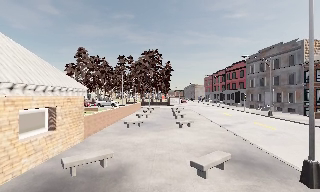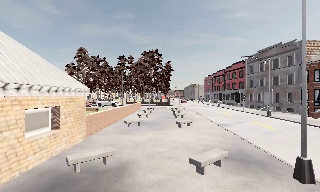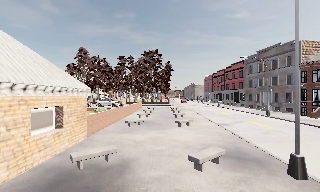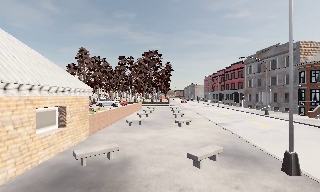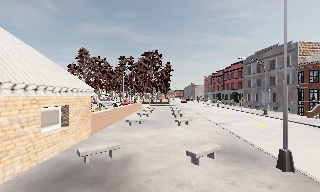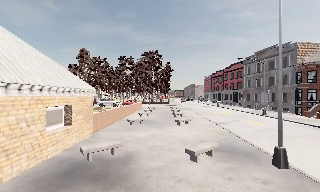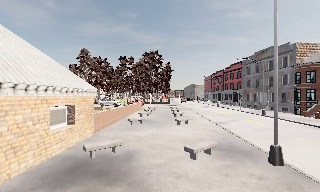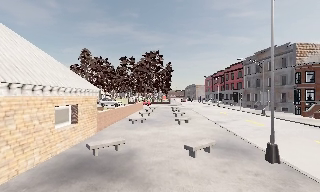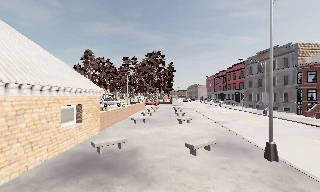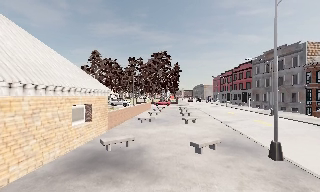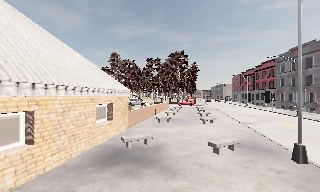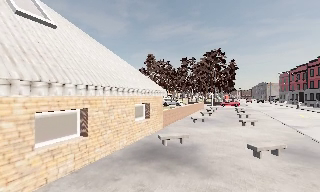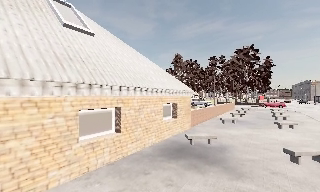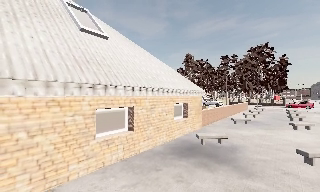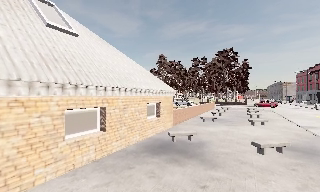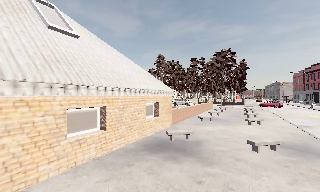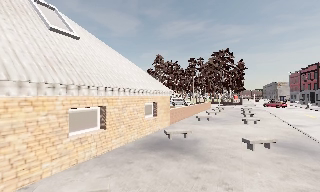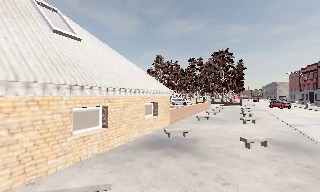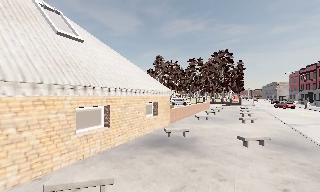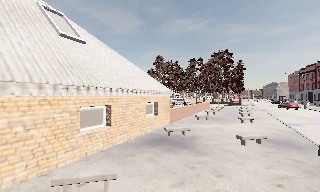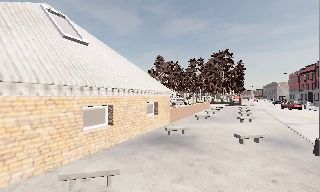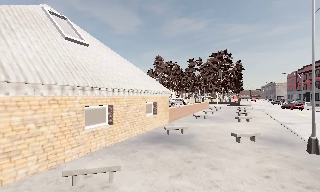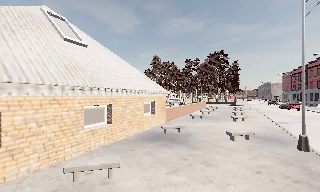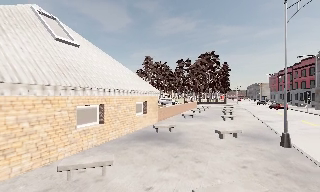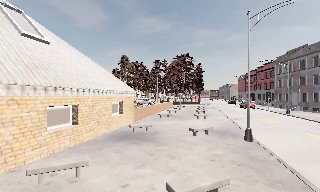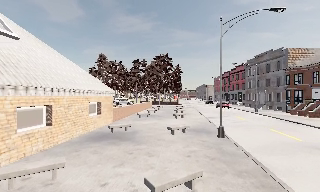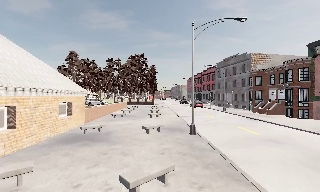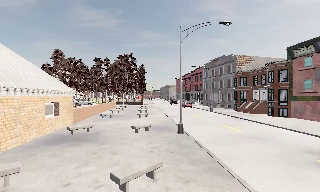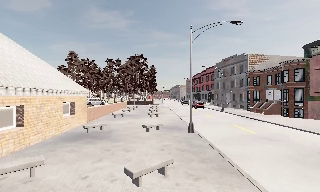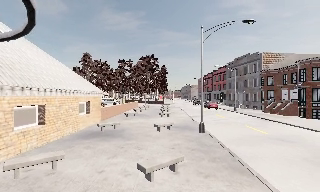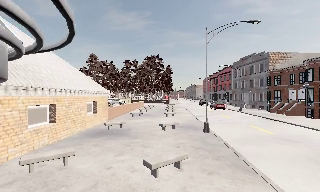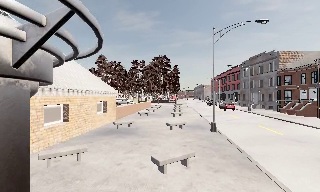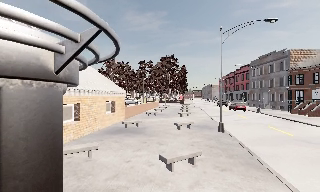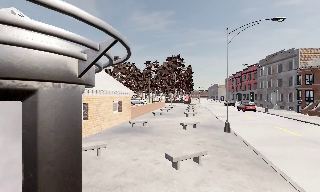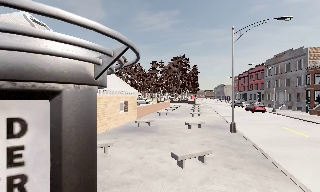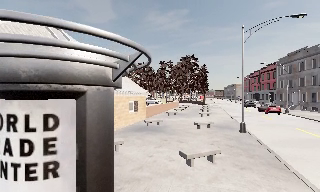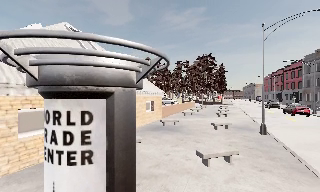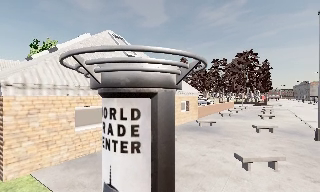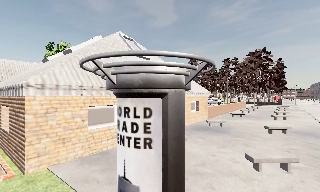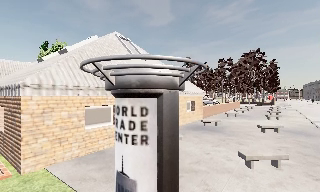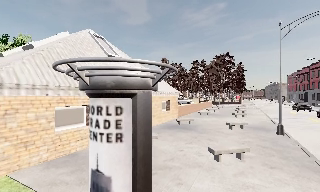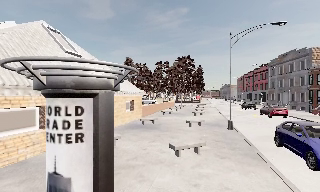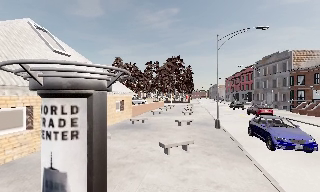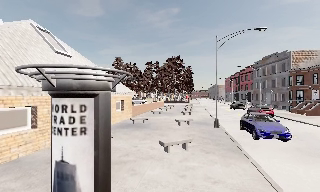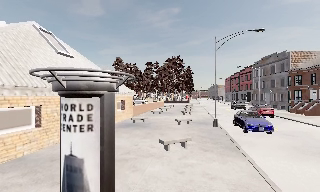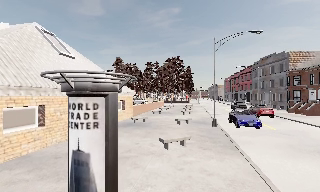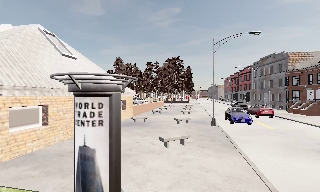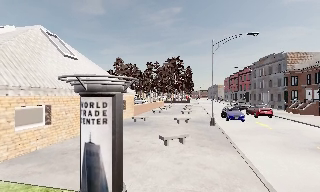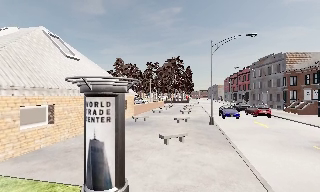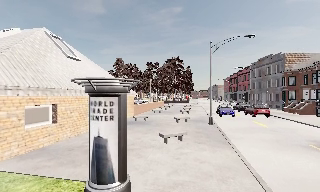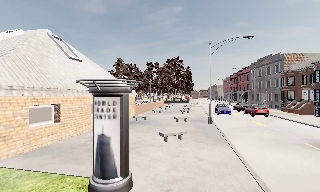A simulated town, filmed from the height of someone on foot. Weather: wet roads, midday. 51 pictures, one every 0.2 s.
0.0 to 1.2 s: The camera travels backward, about 1.5 m, so what stands in front gets smaller.
1.2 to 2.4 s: The scene slides to the right, as the camera pans about 30 degrees to its left. It travels backward, about 1.5 m.
2.4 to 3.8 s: The camera travels backward, about 1.5 m, so what stands in front gets smaller.
3.8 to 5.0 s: The camera pans to its right, which is clockwise from overhead, by about 20 degrees. It travels backward, about 1.5 m, so what stands in front gets smaller.
5.0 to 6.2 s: The camera travels backward, about 1.5 m, so what stands in front gets smaller.
6.2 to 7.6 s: The camera pans to its left, which is counterclockwise from overhead, by about 30 degrees. It travels backward, about 1 m.
7.6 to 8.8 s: The camera swings to its right by about 25 degrees, and the scene slides to the left. It travels backward, about 1 m, so what stands in front gets smaller.
8.8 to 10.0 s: The camera travels backward, about 1.5 m, so what stands in front gets smaller.
The film runs backward here.
